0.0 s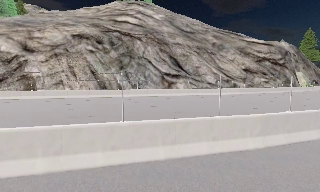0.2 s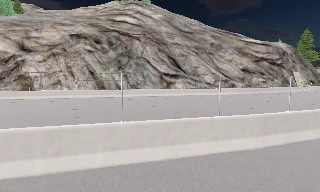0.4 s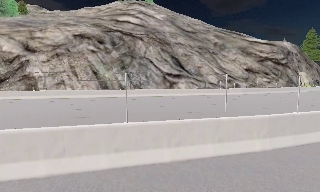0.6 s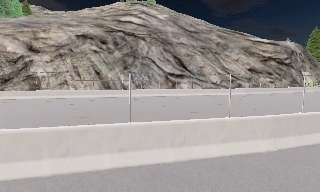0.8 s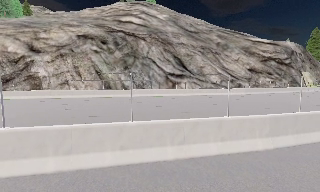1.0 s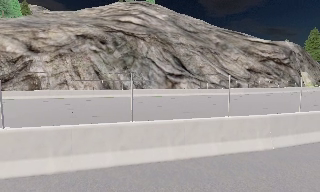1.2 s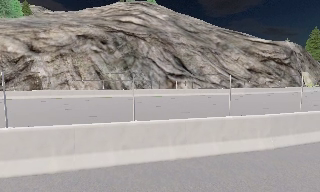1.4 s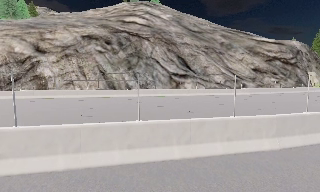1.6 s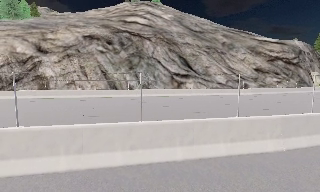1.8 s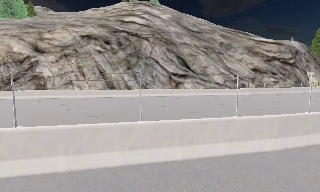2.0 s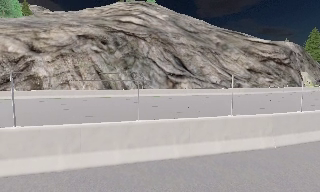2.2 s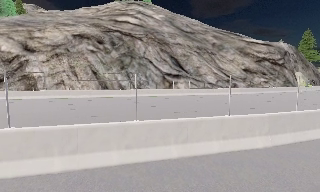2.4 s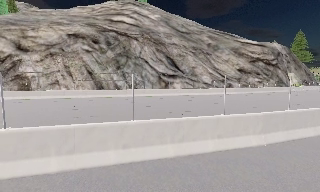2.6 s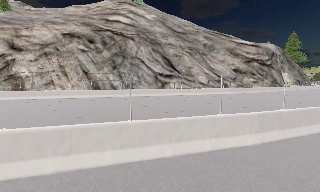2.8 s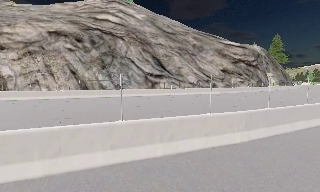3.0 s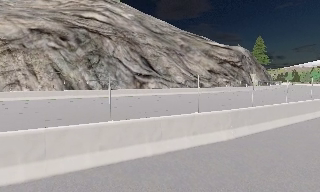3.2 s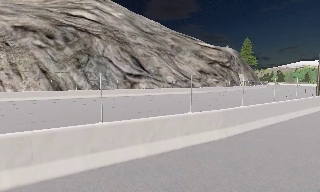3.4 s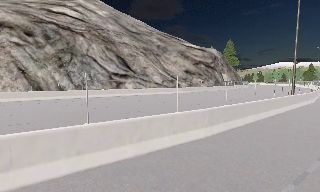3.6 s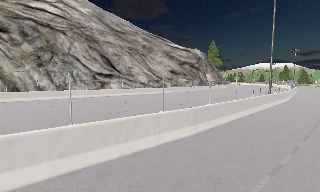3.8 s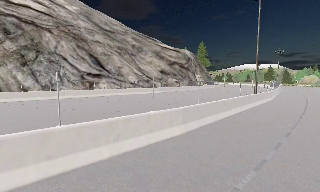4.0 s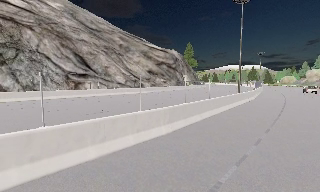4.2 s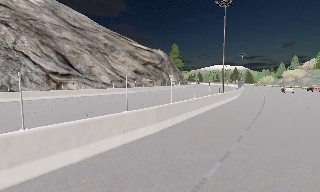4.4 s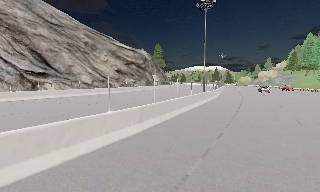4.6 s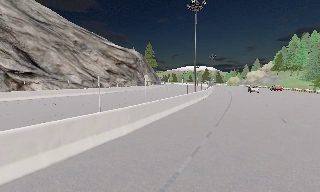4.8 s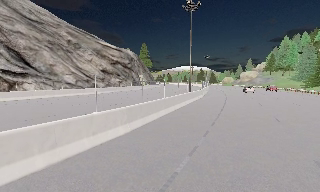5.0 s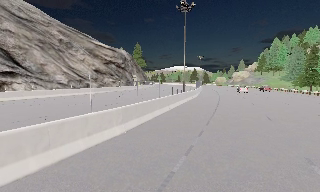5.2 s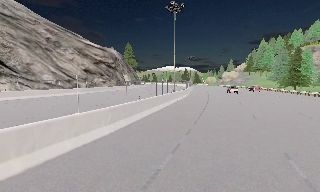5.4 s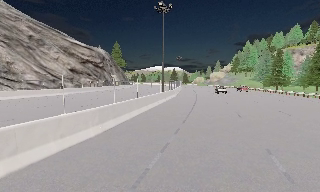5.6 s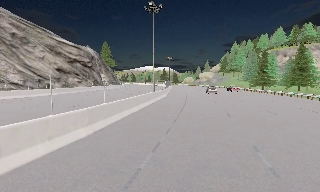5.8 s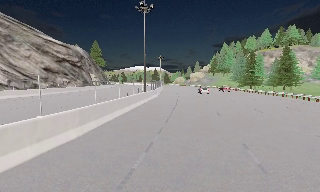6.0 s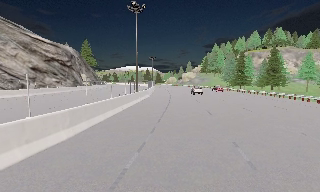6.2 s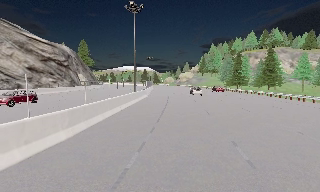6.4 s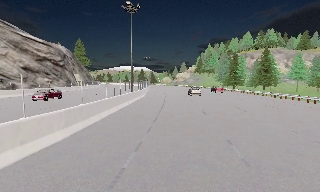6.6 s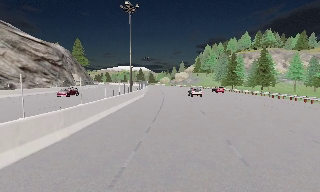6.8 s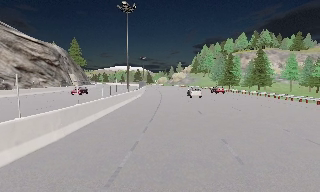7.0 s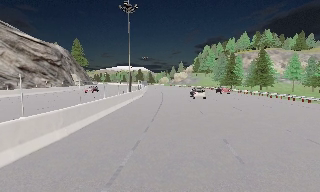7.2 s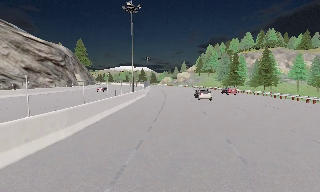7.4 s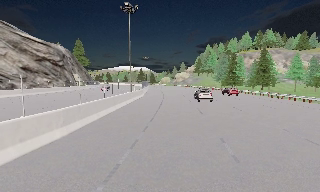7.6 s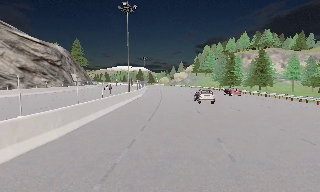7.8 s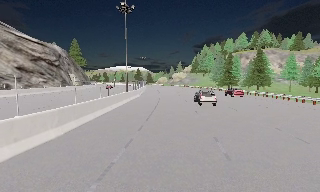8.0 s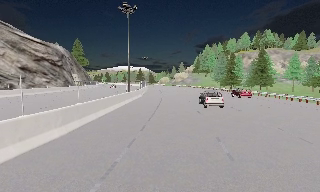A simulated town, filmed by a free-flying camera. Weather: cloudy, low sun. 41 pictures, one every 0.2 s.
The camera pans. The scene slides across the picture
to the left.
The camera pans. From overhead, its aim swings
clockwise.
0.0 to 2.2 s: The camera shifts only a little, or ends up much as it began.
2.2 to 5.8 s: The camera swings to its right by about 65 degrees, and the scene slides to the left. It travels backward, about 1 m.
5.8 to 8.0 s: The camera shifts only a little, or ends up much as it began.
The film runs backward here.
